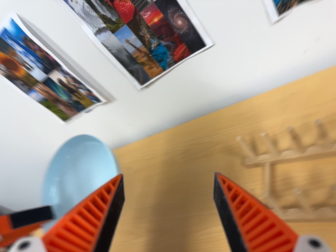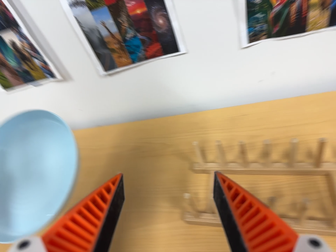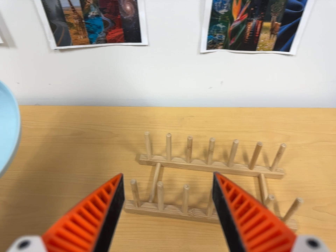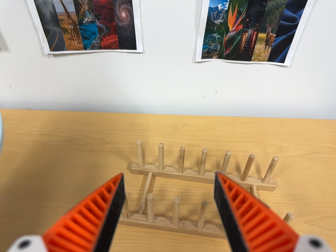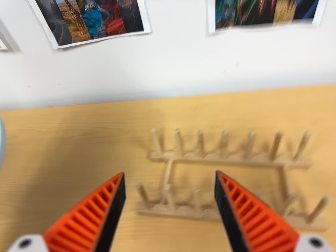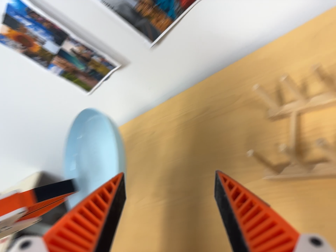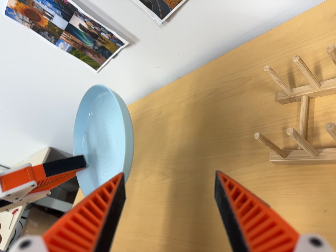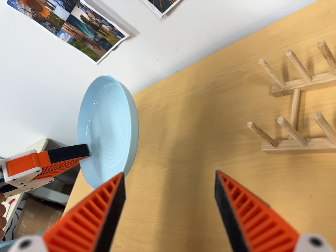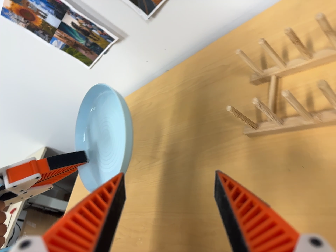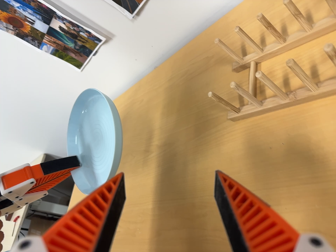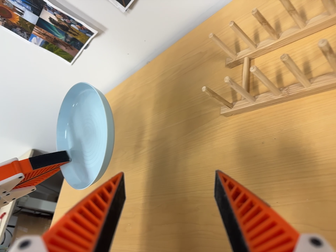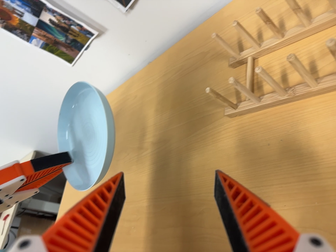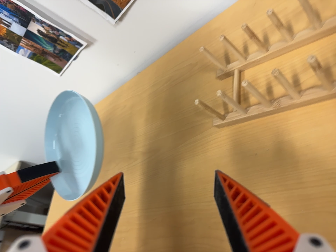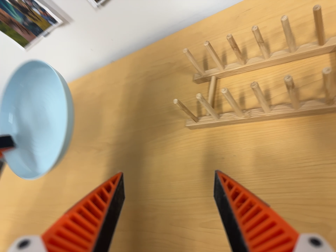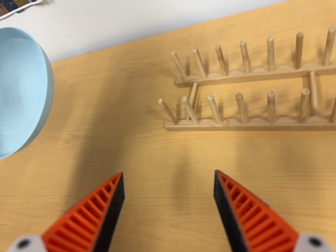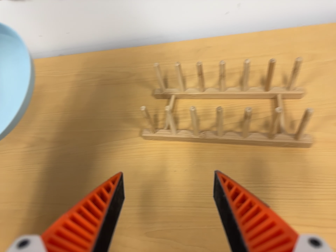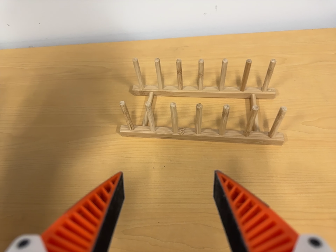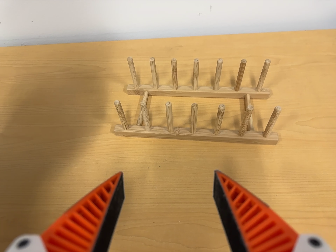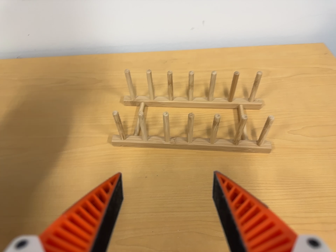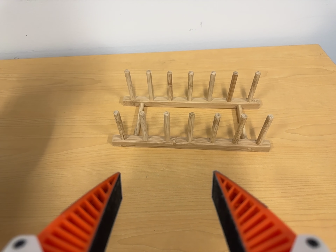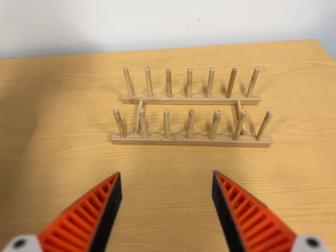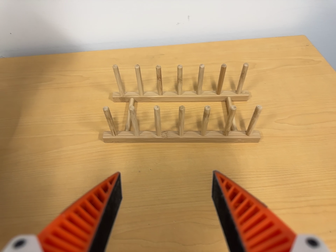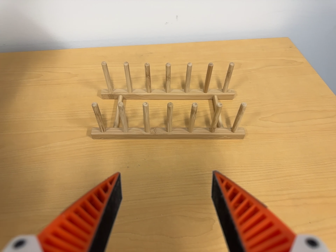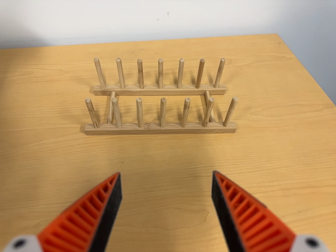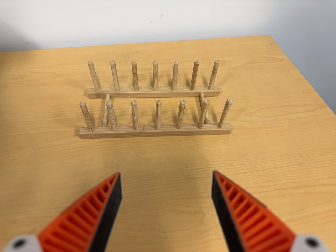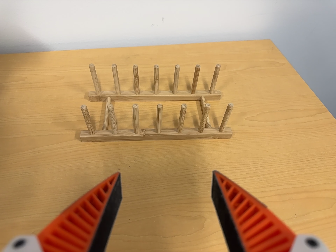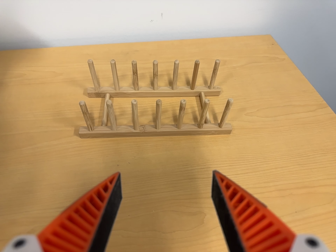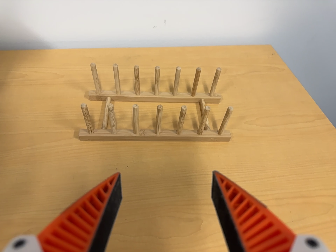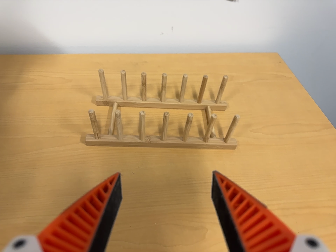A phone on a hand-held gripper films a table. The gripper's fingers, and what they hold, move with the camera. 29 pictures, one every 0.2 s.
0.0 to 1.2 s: The camera pans to its left by about 10 degrees. It travels forward, about 7 cm, so what stands in front looms larger. Its aim tips toward the bottom of its view by about 15 degrees, and the scene shifts upward.
1.2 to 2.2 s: The camera travels toward the bottom of its view and backward, about 8 cm, so close, fixed things drift upward.
2.2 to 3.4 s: The scene slides to the left, as the camera pans about 40 degrees to its right. It travels to its left, about 12 cm. It rolls about its line of sight by about 20 degrees, and the scene rotates clockwise.
3.4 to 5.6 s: The camera pans to its right by about 10 degrees.
The film runs backward here.
